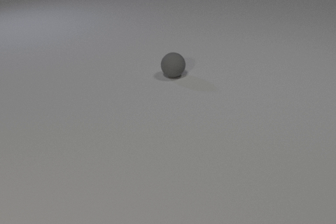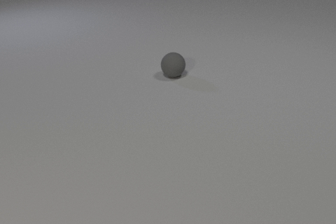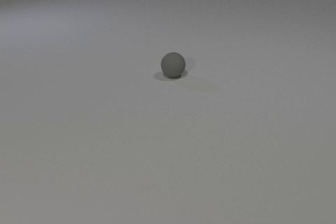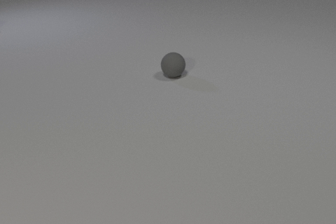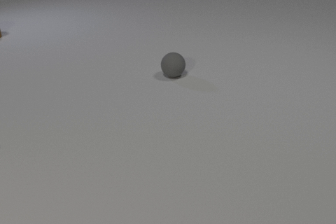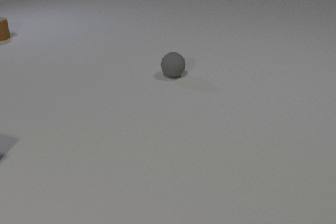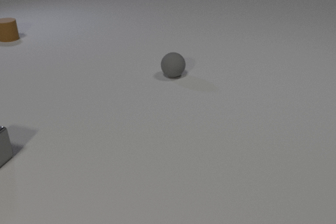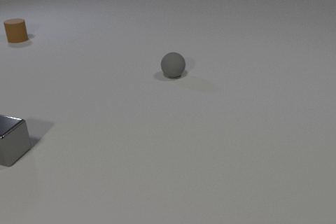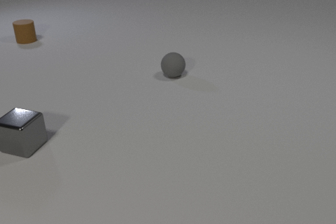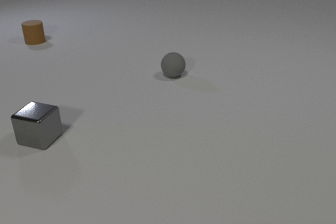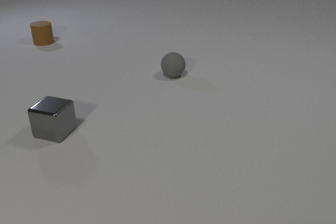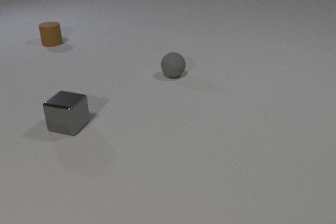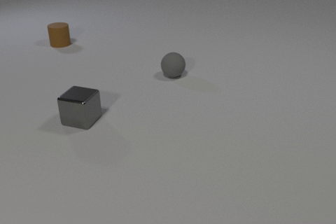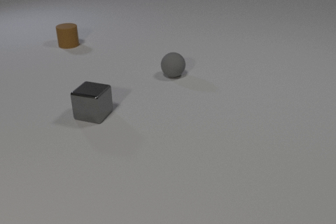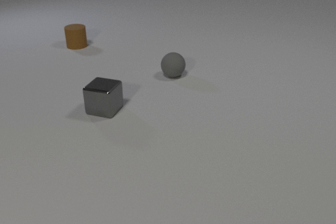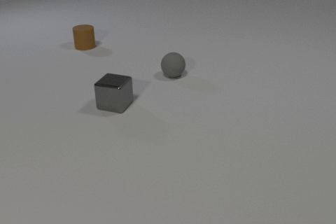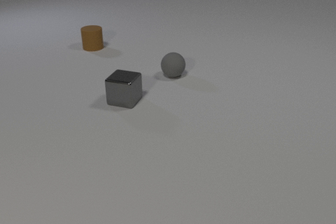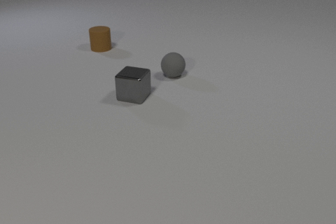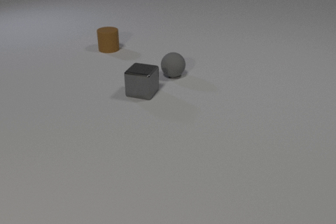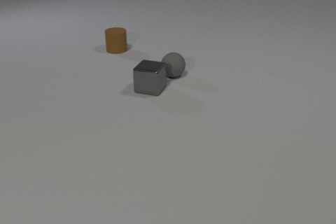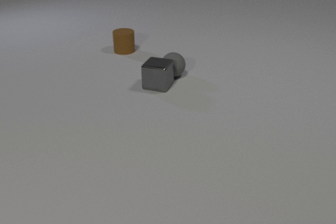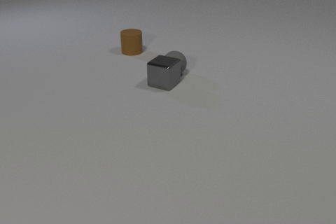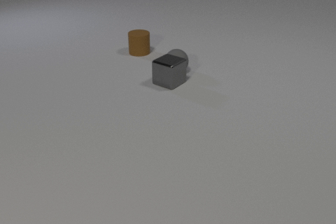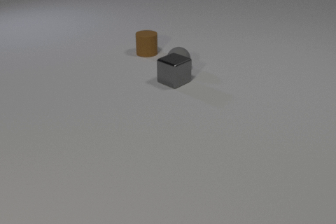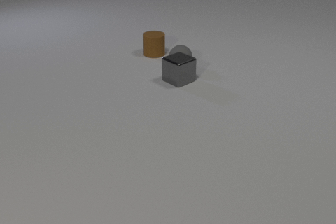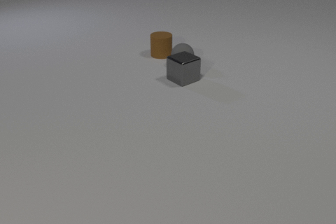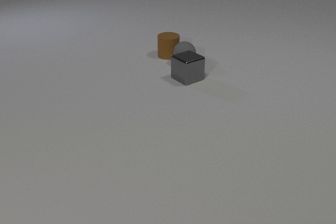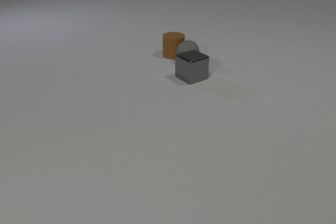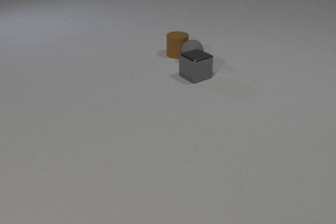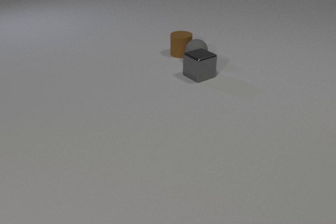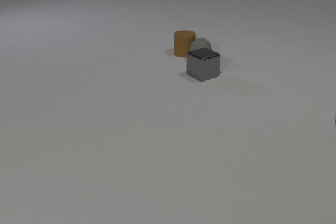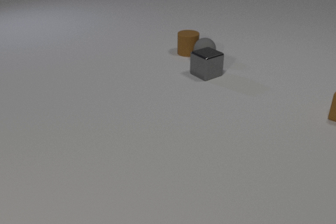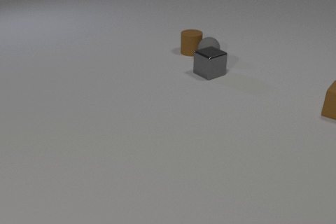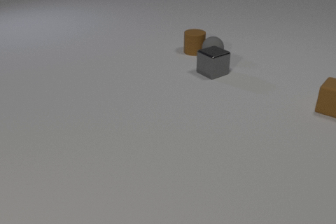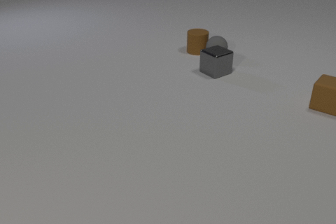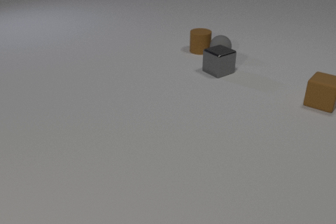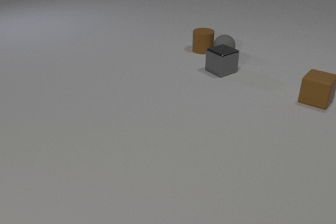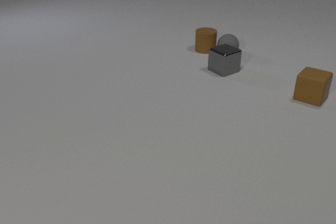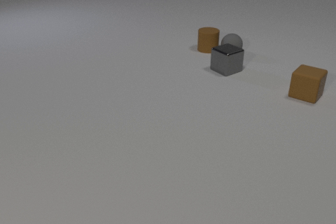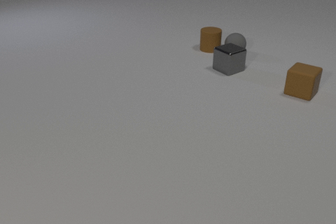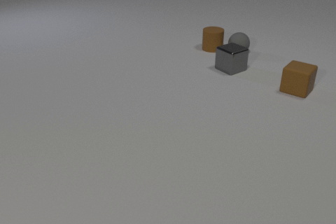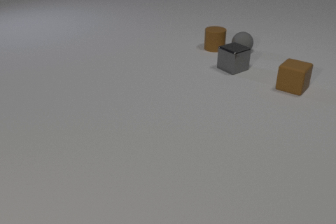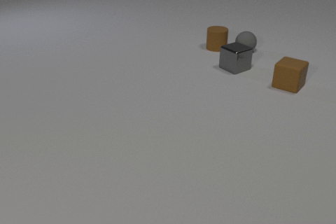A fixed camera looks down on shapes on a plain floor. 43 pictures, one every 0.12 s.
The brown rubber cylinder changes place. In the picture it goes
to the right.
0.00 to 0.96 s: The gray metal cube comes in at the left edge, slides to the right and away from the camera. The brown rubber cylinder comes in at the left edge, slides to the right and toward the camera.
0.96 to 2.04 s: The gray metal cube slides to the right and away from the camera. The brown rubber cylinder slides to the right and toward the camera.
2.04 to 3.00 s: The gray metal cube slides to the right and away from the camera, spins so that its near face slides to the left, clockwise seen from above. The gray rubber sphere rolls away from the camera. The brown rubber cylinder slides to the right. The gray metal cube and the gray rubber sphere collide.
3.00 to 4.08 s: The gray metal cube slides to the right and away from the camera. The gray rubber sphere rolls to the right and away from the camera. The brown rubber cylinder slides to the right. The brown rubber cube comes in at the right edge, slides to the left and away from the camera. The gray rubber sphere and the brown rubber cylinder collide.
4.08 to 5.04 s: The gray metal cube slides to the right and away from the camera. The gray rubber sphere rolls to the right and away from the camera. The brown rubber cylinder slides to the right and away from the camera. The brown rubber cube slides to the left and away from the camera.
Are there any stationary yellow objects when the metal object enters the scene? no.
How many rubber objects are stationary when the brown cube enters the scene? 0.
What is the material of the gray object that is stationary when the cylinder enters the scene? rubber.
